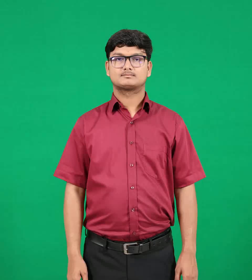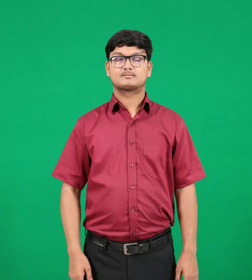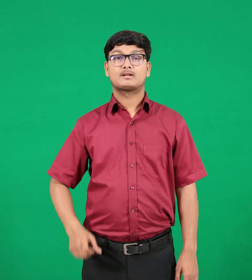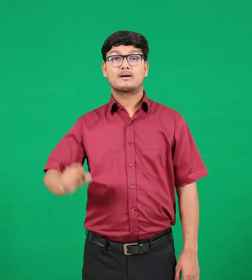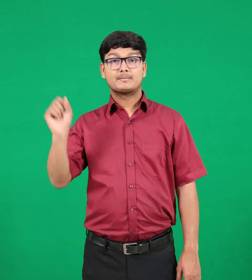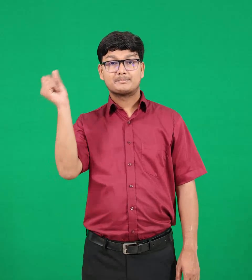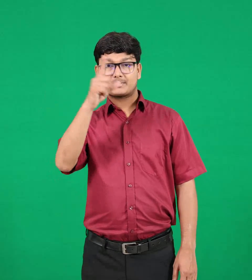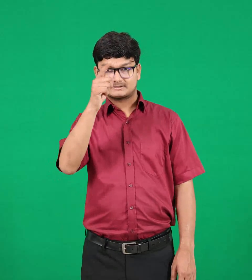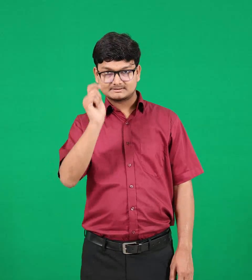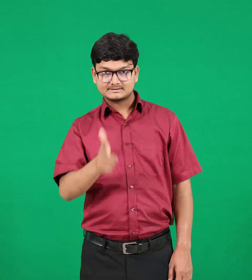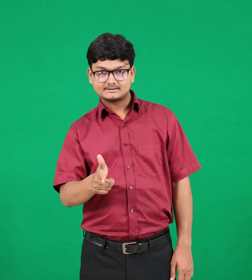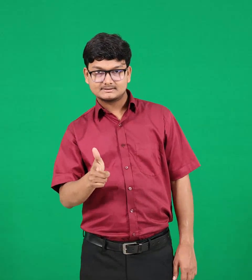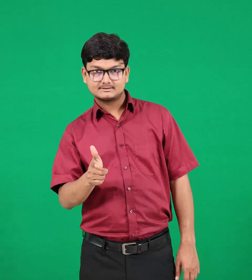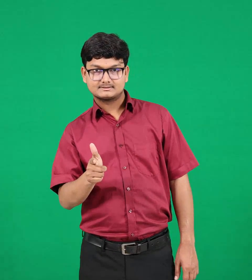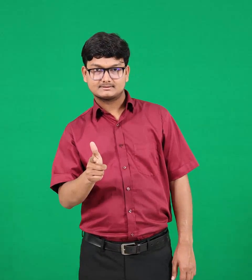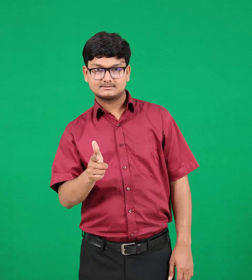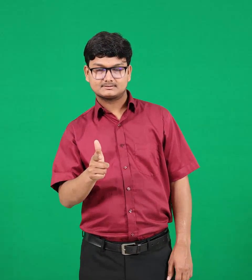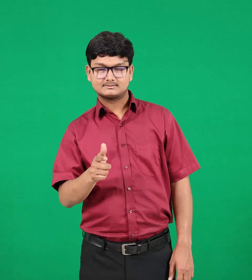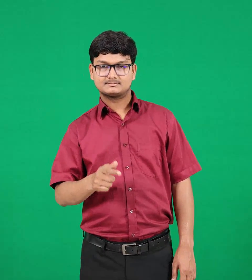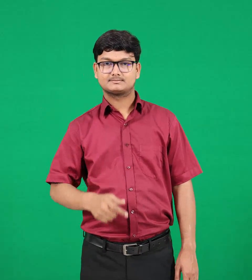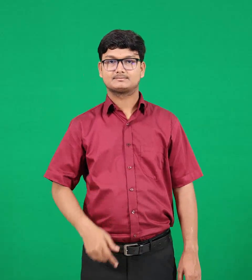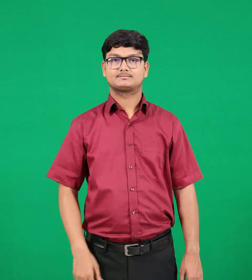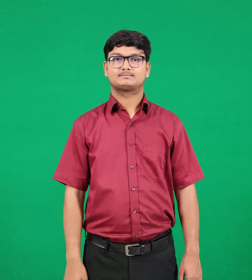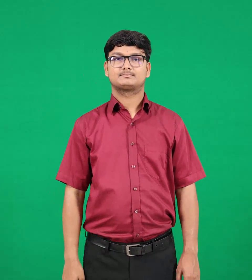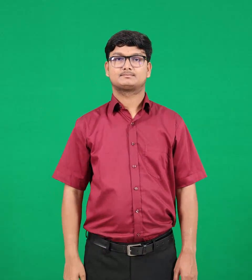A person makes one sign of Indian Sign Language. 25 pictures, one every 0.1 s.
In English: salary
